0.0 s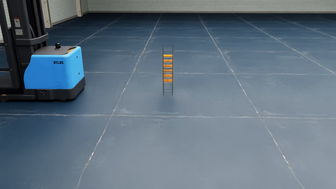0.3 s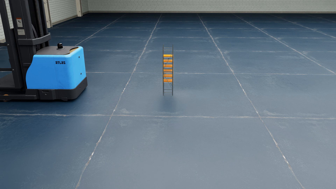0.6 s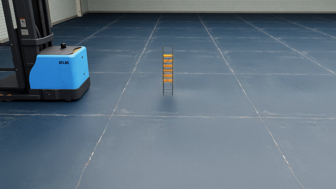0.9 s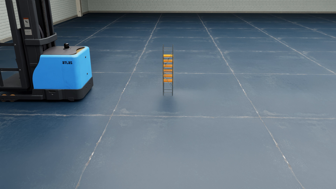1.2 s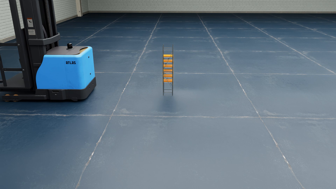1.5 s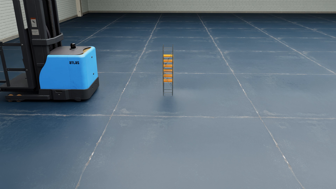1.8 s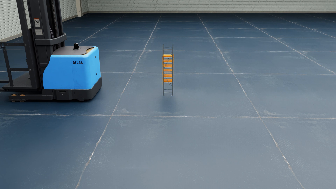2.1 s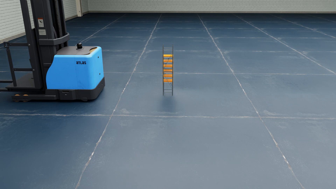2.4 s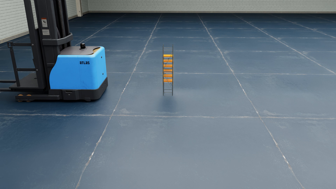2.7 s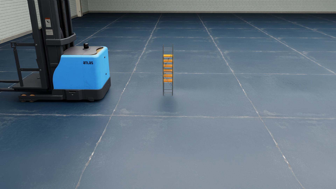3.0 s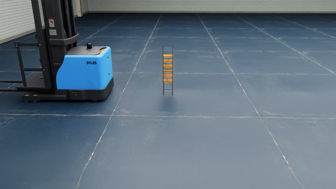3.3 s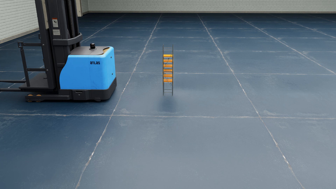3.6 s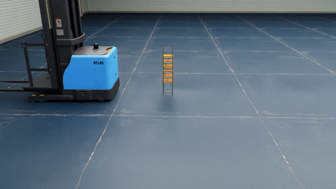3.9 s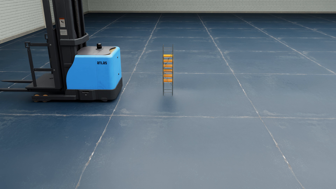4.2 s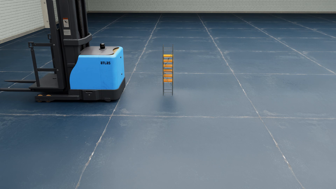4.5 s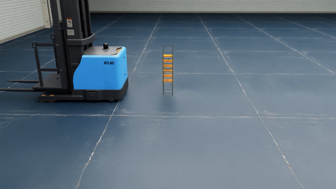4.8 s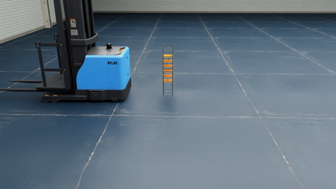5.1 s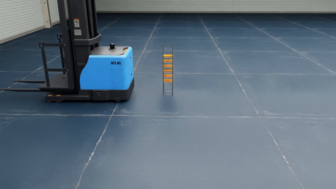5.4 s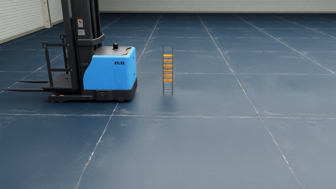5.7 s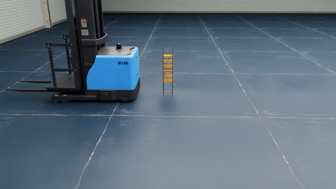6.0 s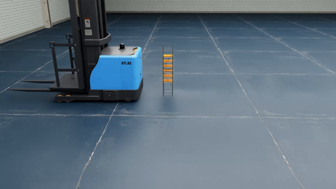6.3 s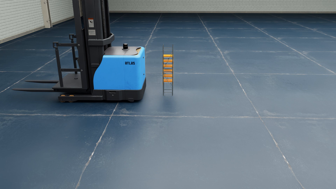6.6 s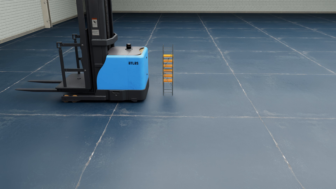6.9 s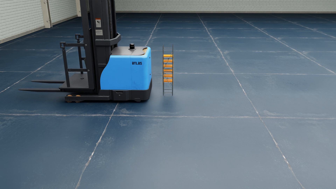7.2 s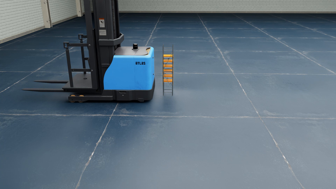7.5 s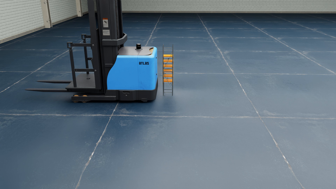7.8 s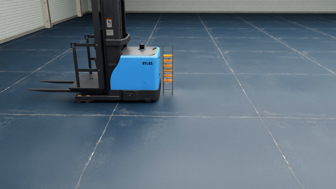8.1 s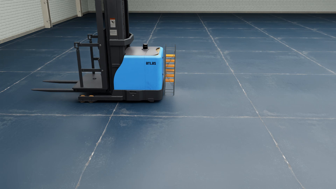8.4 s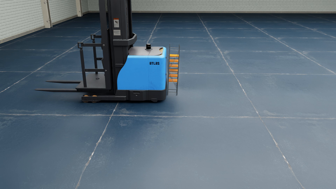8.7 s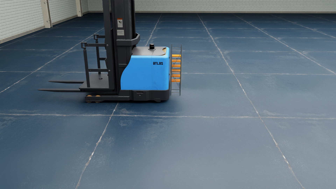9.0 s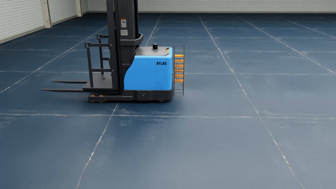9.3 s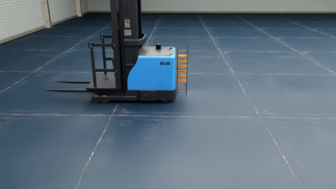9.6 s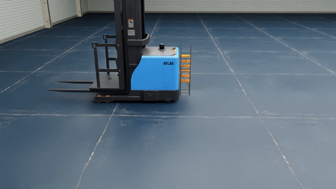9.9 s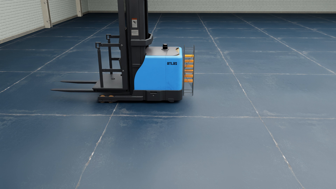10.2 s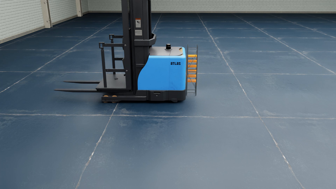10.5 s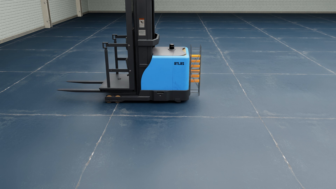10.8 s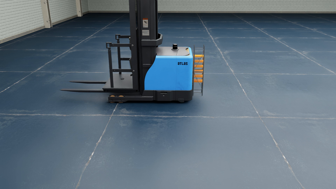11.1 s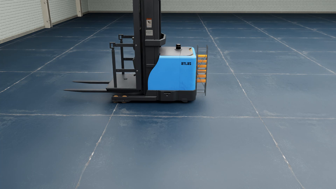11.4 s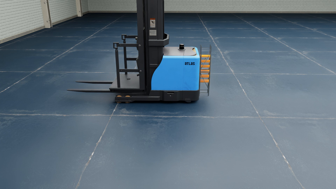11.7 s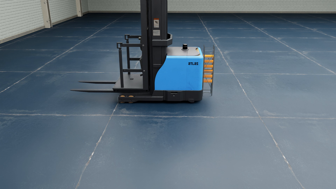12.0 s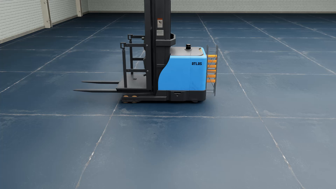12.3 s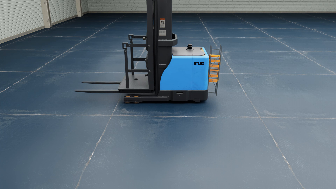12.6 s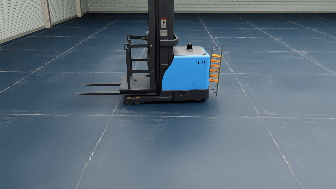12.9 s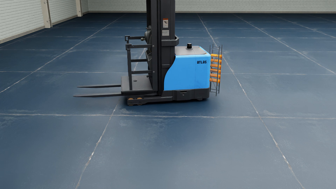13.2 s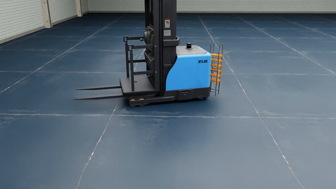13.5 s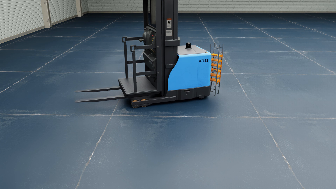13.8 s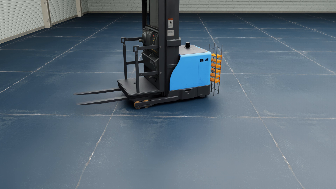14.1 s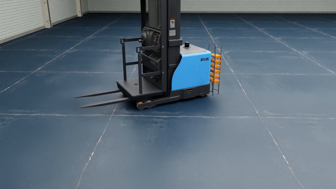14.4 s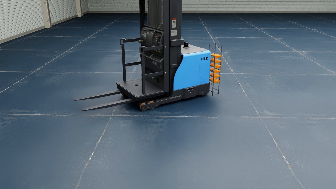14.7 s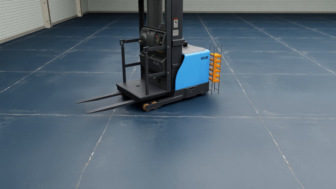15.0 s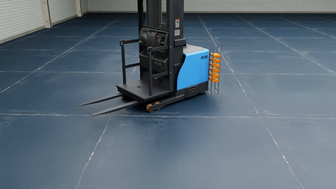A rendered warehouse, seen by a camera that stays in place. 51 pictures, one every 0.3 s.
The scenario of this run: A forklift runs into an object in its way.
